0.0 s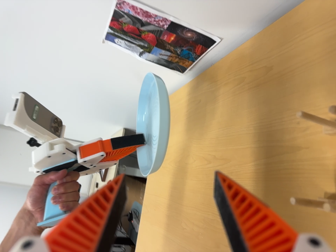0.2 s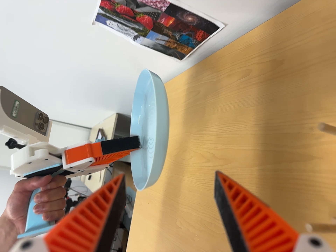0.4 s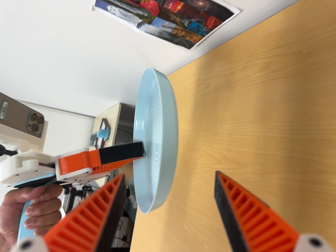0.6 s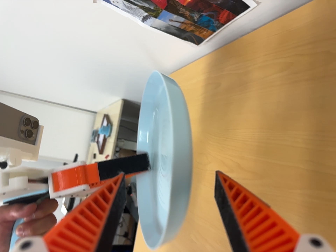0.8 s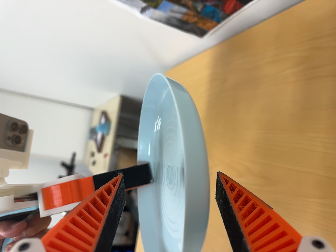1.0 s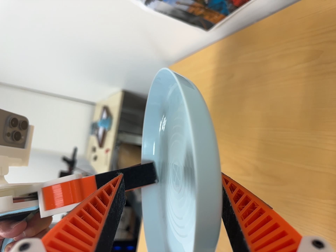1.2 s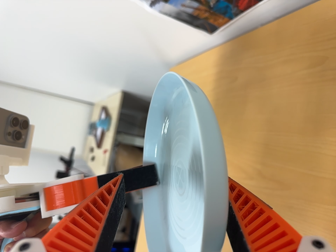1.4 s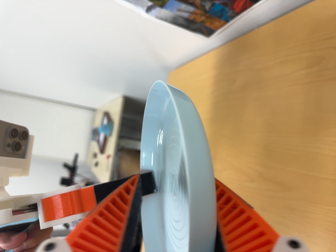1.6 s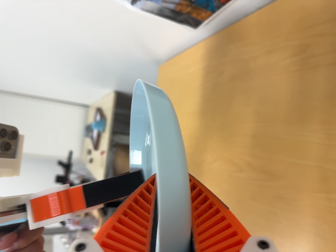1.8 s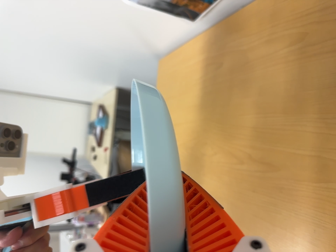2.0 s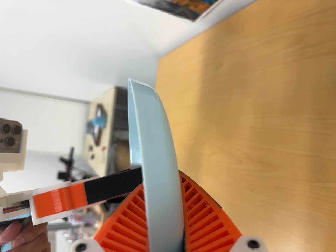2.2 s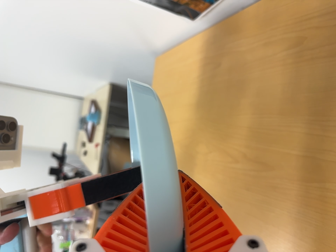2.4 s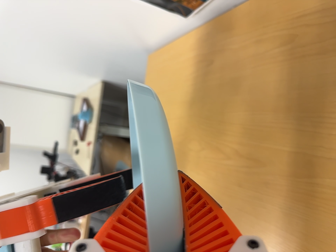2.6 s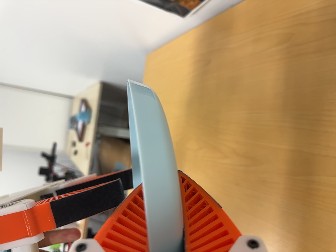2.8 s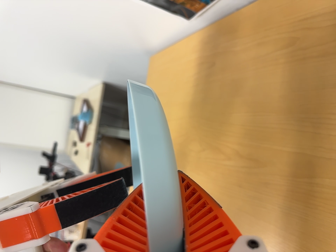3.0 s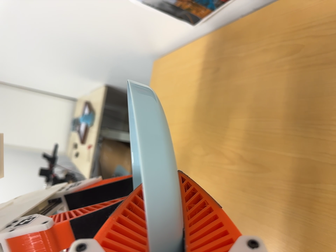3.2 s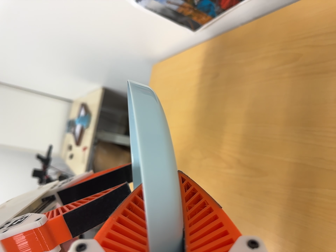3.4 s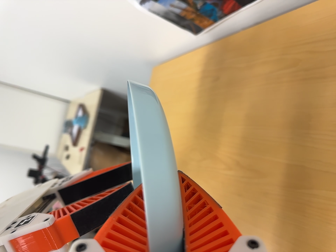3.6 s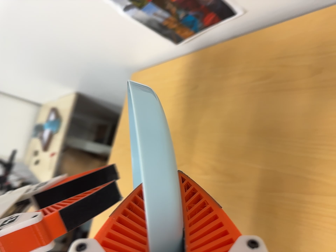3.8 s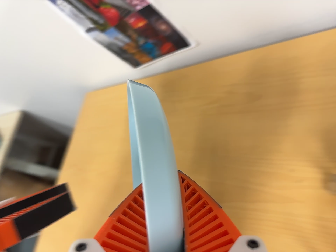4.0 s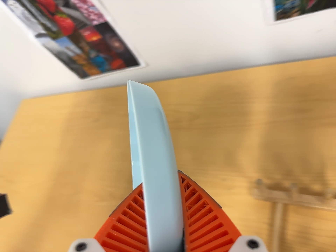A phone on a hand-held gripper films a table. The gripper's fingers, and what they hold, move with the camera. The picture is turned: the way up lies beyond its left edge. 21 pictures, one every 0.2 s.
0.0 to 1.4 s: The camera travels forward and toward the top of its view, about 20 cm, so what stands in front looms larger. Its aim tips toward the bottom of its view by about 10 degrees.
1.4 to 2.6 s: The camera shifts only a little, or ends up much as it began.
2.6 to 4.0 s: The camera swings to its right by about 35 degrees, and the scene slides to the left. It travels backward, to its left and toward the bottom of its view, about 14 cm. Its aim tips toward the top of its view by about 15 degrees, and the scene shifts downward. It rolls about its line of sight by about 10 degrees, and the scene rotates clockwise.
The film runs forward here.
